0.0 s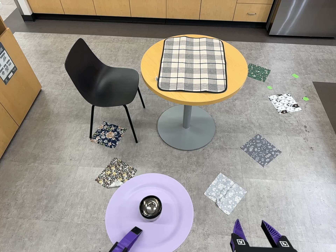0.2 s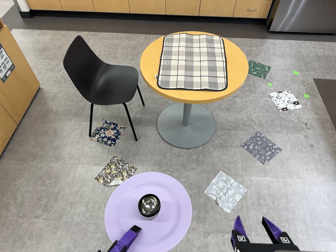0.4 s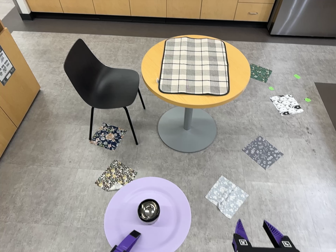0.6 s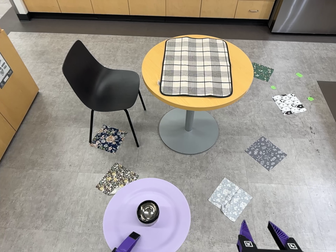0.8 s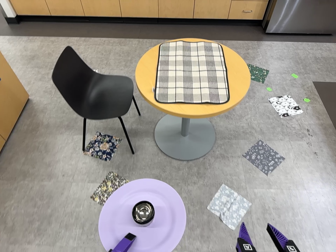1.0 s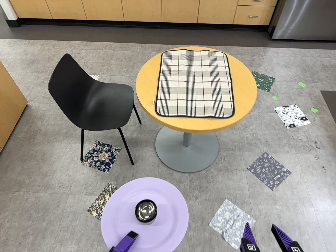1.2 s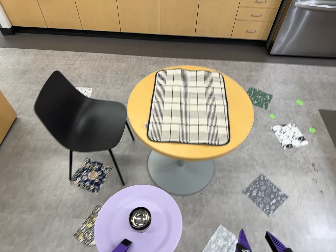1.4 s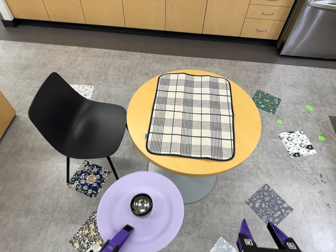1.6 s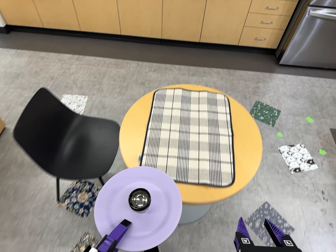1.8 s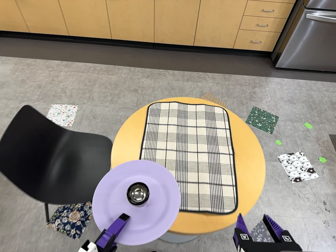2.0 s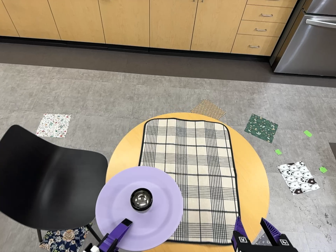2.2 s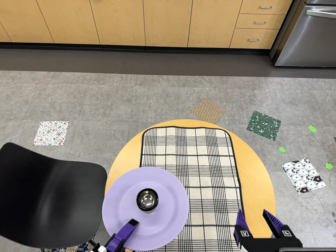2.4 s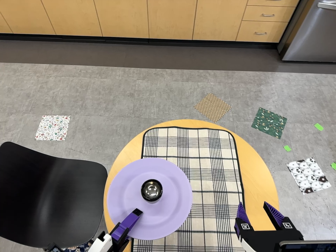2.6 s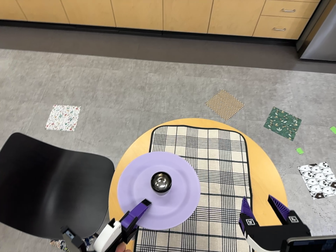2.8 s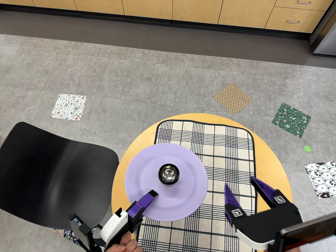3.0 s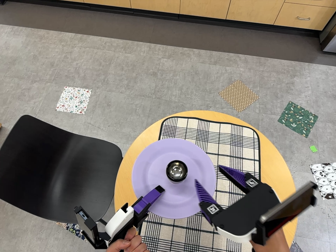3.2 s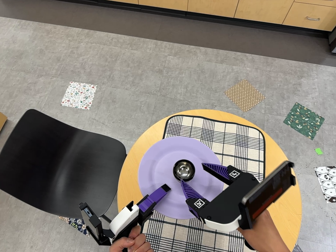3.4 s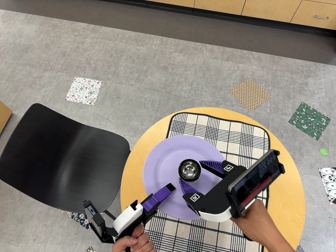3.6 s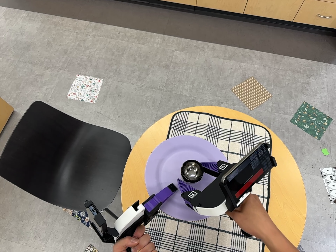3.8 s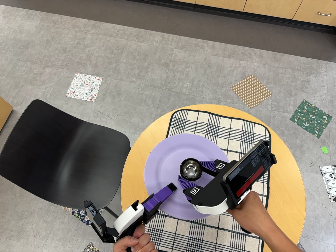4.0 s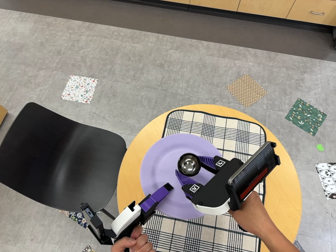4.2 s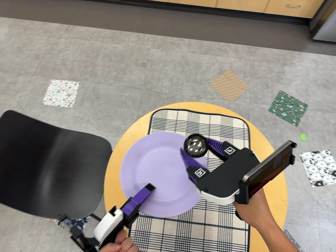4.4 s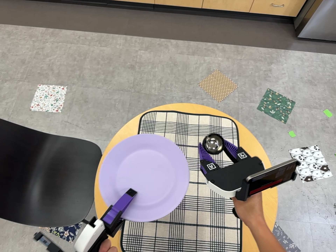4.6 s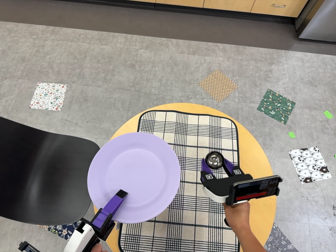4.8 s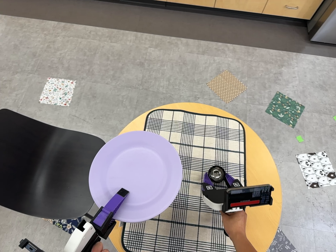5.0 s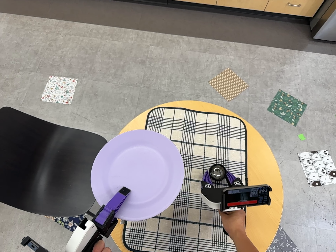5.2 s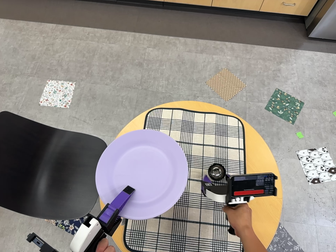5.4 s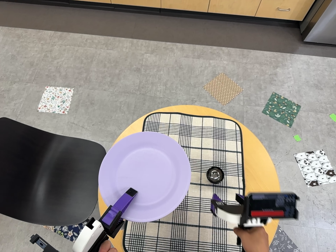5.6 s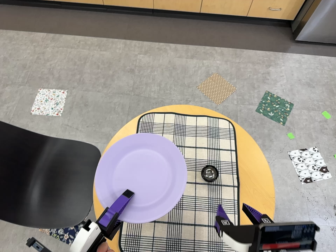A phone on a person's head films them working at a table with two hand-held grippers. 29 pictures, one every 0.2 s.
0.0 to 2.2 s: The camera travels toward the top of its view and forward, about 100 cm, so close, fixed things drift downward.
2.2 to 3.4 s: The camera travels toward the top of its view and forward, about 16 cm. Its aim tips toward the bottom of its view by about 10 degrees. It rolls about its line of sight by about 10 degrees, and the scene rotates clockwise.
3.4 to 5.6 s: The camera travels to its right, about 5 cm, so close, fixed things drift to the left.
The film runs forward here.
